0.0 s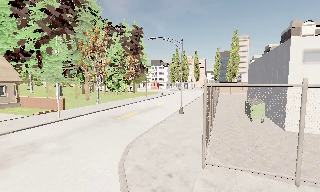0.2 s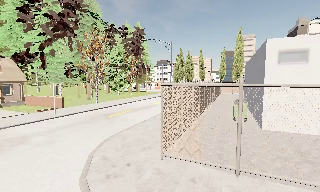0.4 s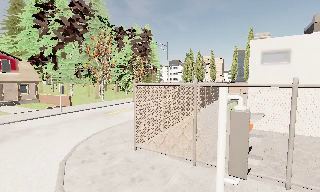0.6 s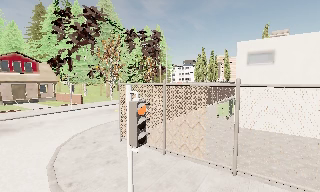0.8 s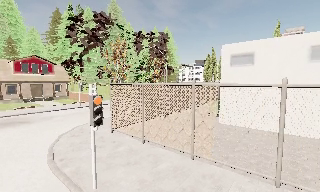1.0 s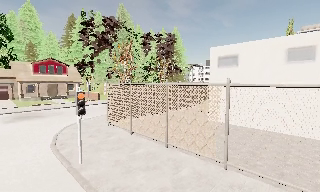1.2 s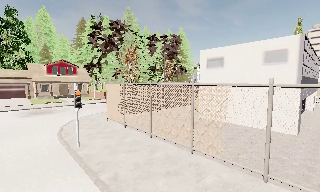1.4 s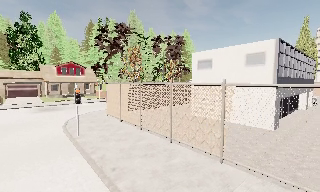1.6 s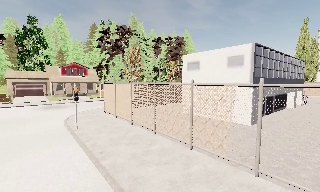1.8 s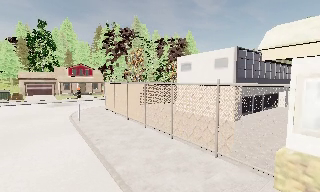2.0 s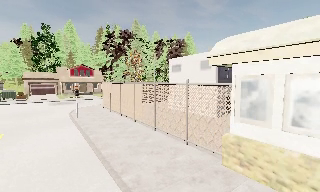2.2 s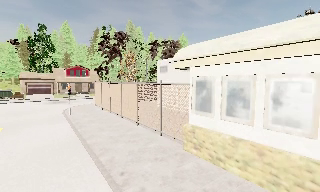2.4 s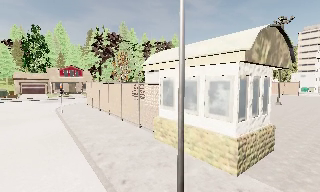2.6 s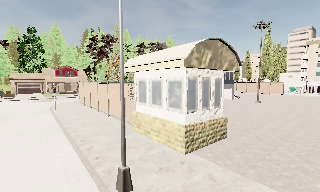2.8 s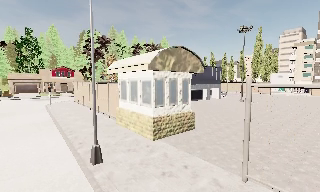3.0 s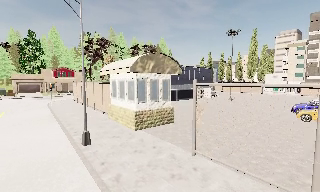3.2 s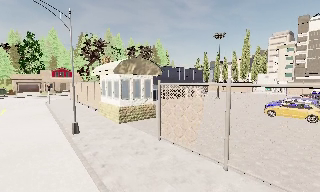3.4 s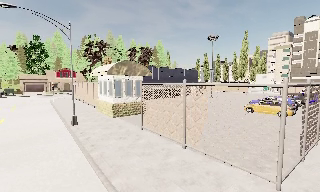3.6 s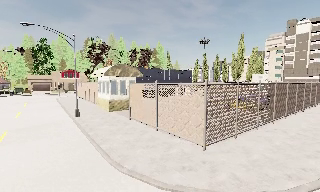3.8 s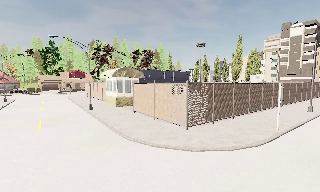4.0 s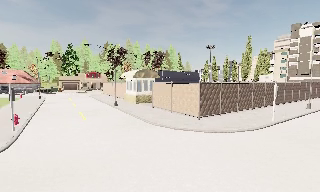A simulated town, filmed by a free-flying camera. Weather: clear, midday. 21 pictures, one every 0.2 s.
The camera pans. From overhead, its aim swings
counterclockwise.
0.0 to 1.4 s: The camera pans to its left, which is counterclockwise from overhead, by about 30 degrees. It travels to its right and backward, about 14 m.
1.4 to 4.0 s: The camera travels backward and to its right, about 30 m, so what stands in front gets smaller. It gains speed.
The film runs backward here.
